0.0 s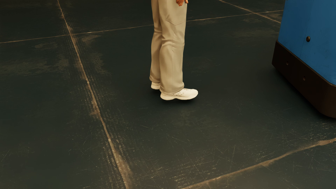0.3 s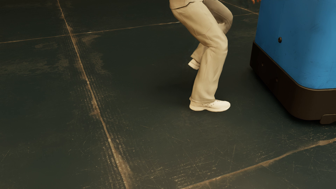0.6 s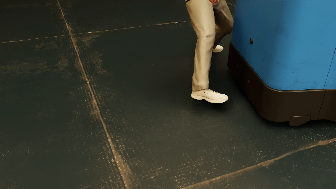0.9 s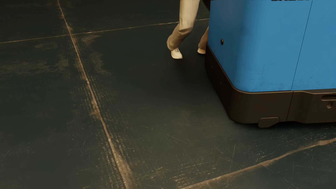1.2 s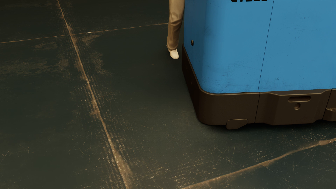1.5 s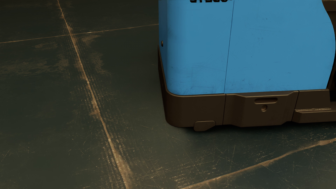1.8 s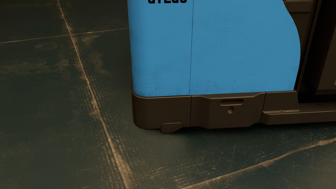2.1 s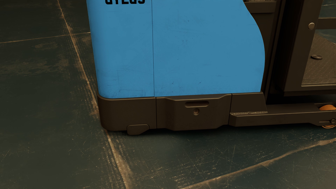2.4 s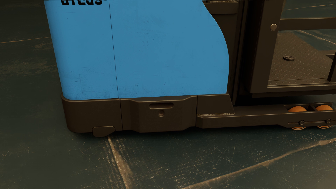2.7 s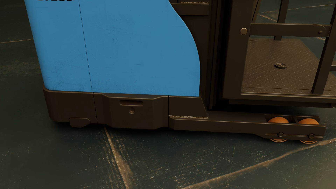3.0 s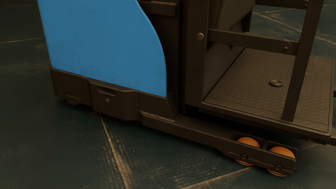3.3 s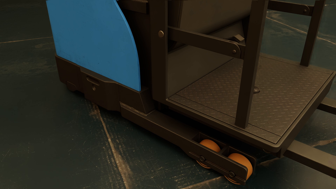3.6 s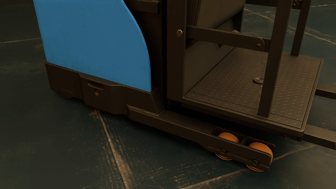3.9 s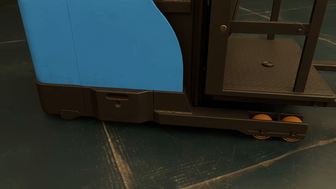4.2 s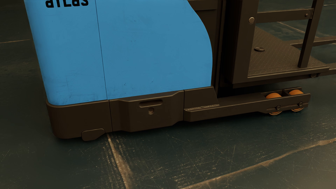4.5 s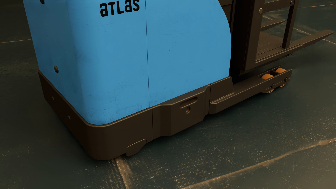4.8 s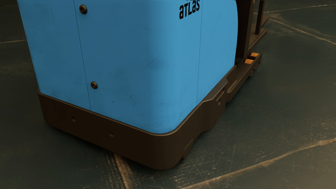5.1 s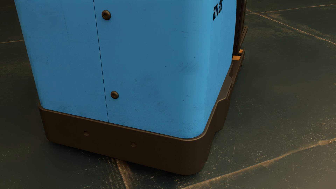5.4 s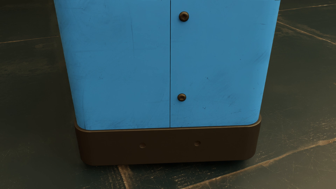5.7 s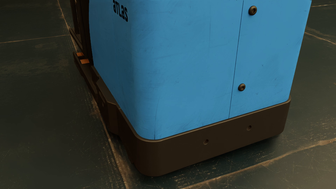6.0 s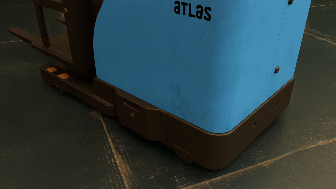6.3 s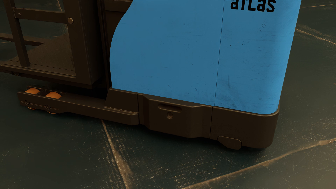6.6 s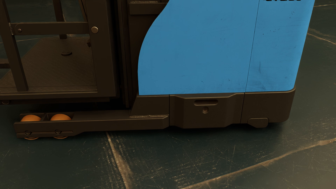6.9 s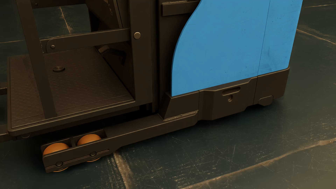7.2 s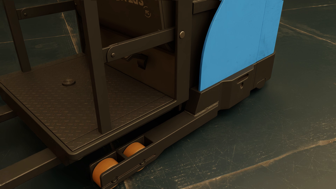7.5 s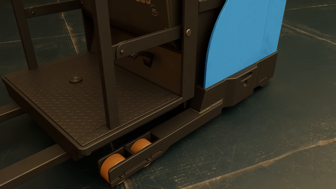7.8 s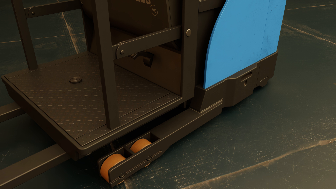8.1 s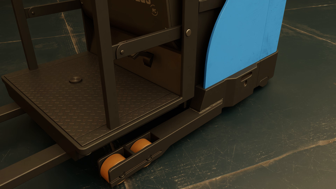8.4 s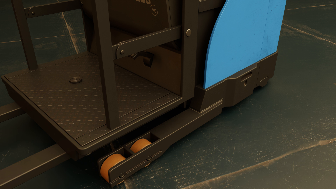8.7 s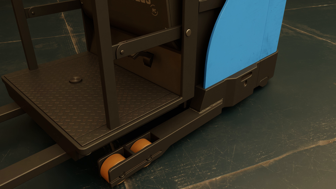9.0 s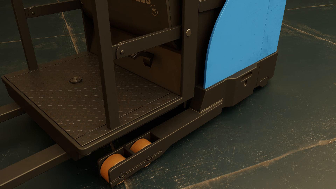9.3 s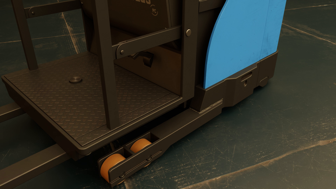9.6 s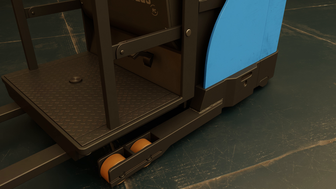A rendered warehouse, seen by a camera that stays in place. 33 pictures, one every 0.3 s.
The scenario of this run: Near miss between a forklift and a person.
